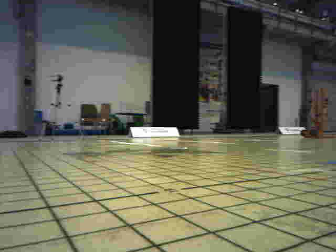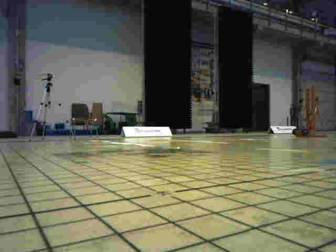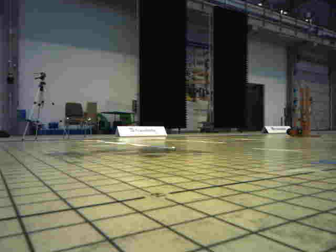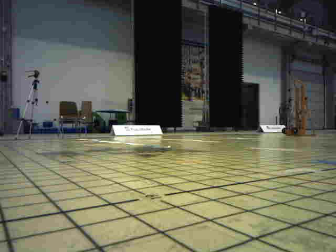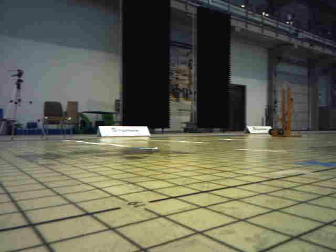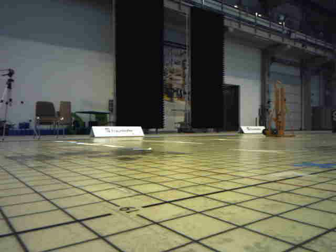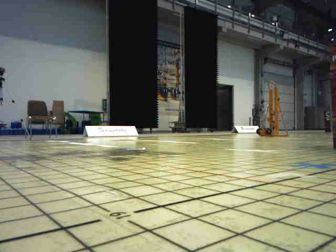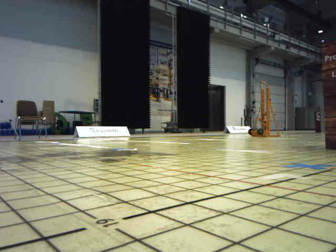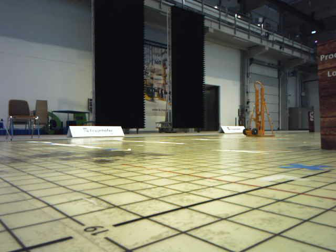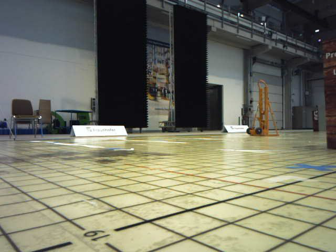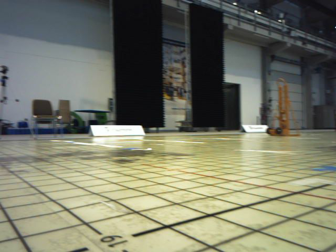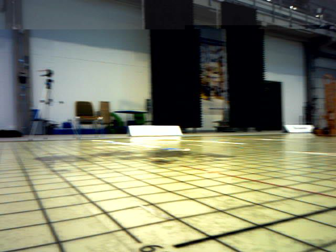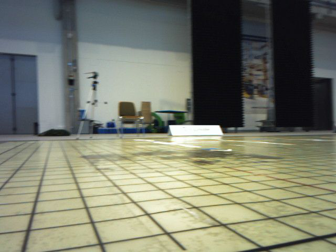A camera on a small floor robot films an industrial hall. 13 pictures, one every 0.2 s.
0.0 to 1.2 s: The camera travels forward, about 0.2 m, so what stands in front looms larger.
1.2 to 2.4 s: The scene slides to the right, as the camera pans about 15 degrees to its left. It travels forward, about 0.2 m, so what stands in front looms larger.
The film runs forward here.
